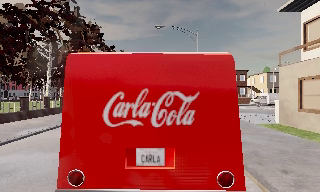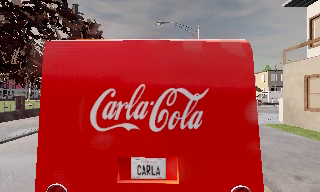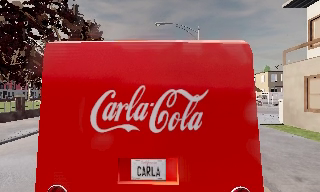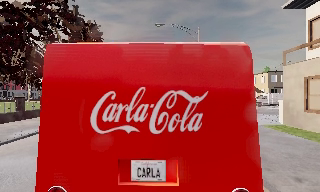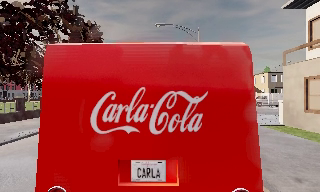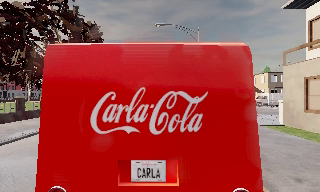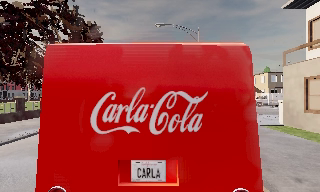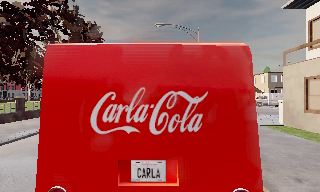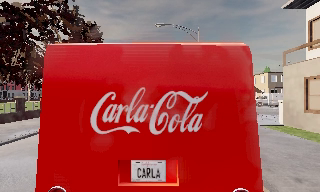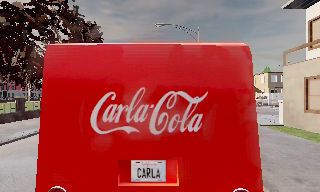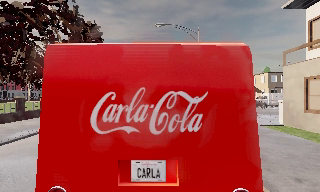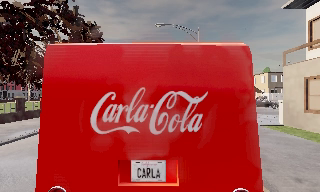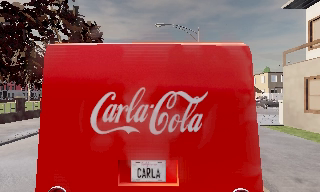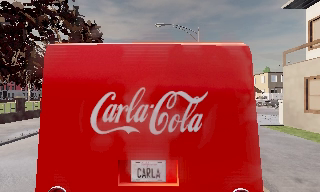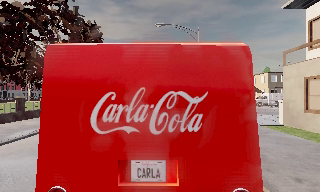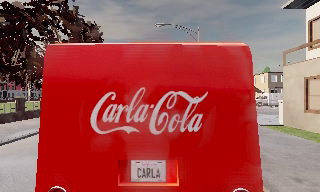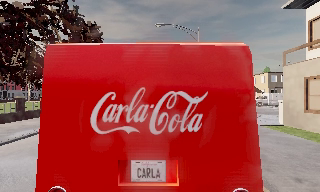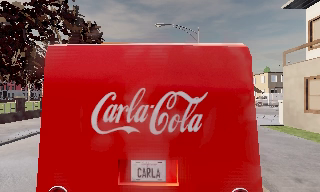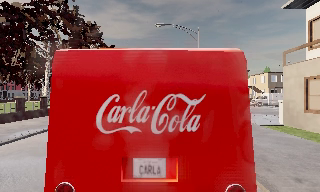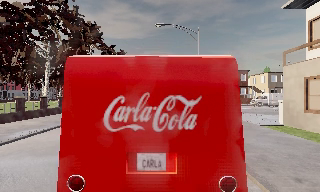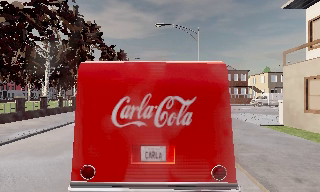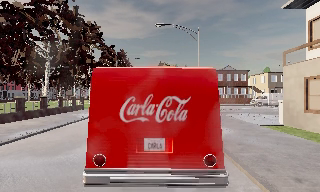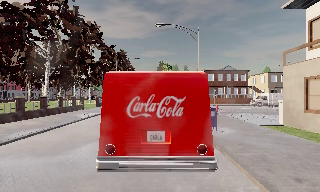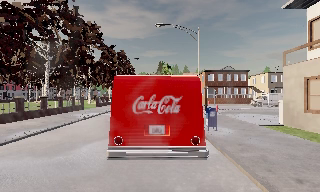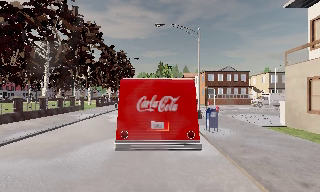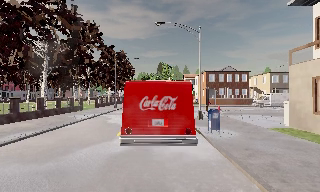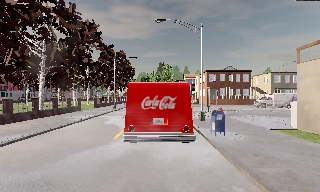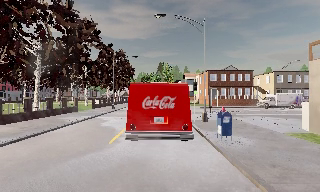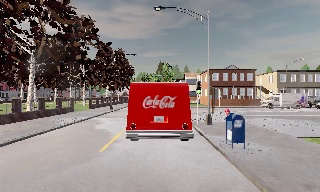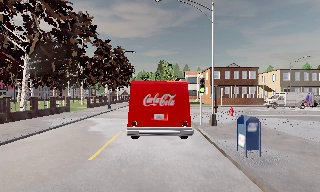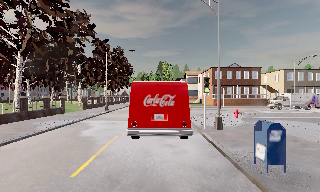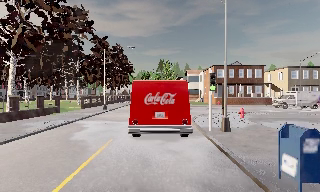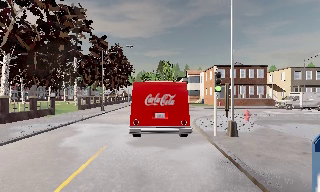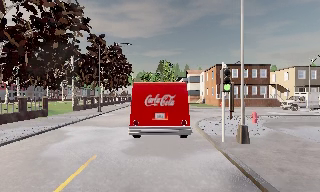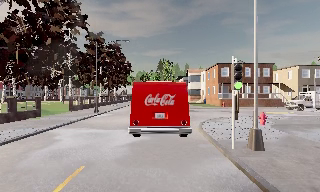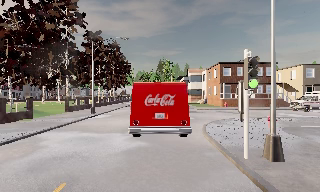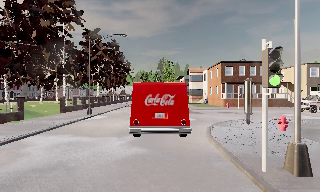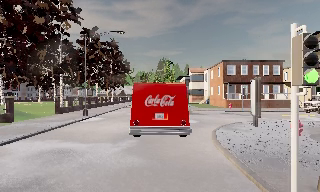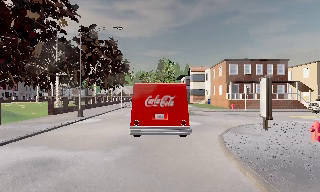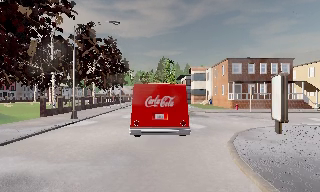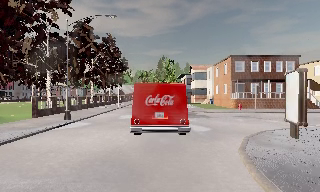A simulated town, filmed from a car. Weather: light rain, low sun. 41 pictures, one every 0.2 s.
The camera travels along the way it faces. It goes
forward.
0.0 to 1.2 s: The camera shifts only a little, or ends up much as it began.
1.2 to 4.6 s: The camera keeps its place and its aim.
4.6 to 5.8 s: The camera travels forward, about 3.5 m, so what stands in front looms larger. It gains speed.
5.8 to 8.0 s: The camera travels forward, about 10 m, so what stands in front looms larger.
The film runs forward here.
